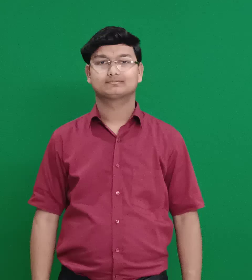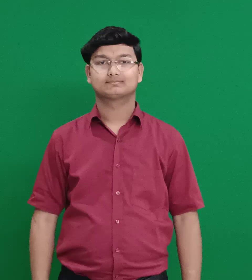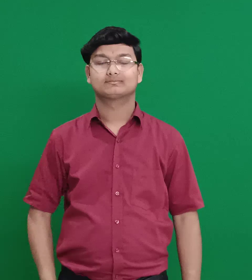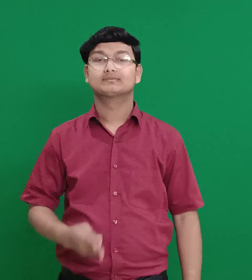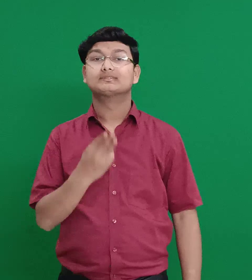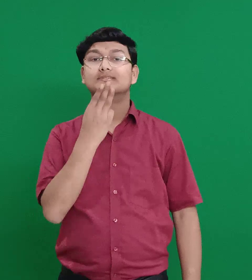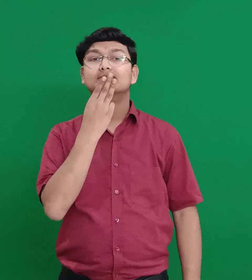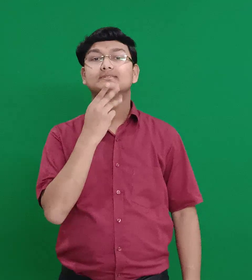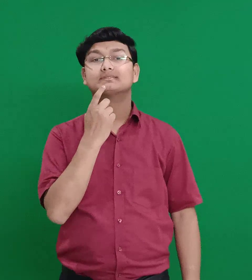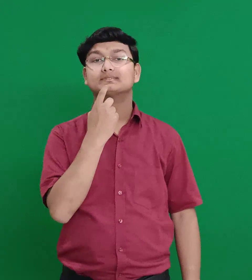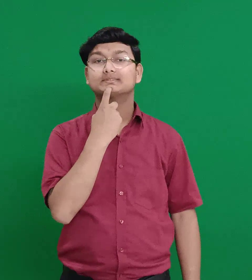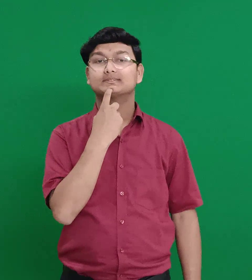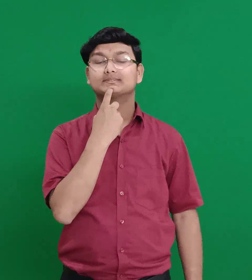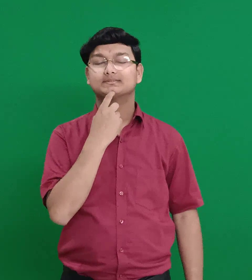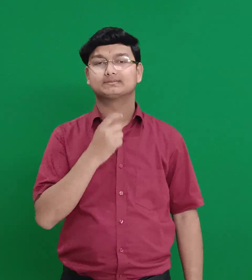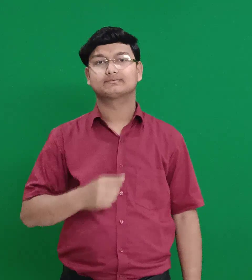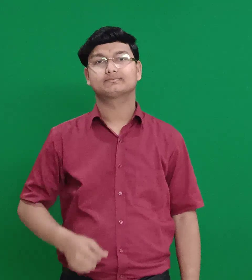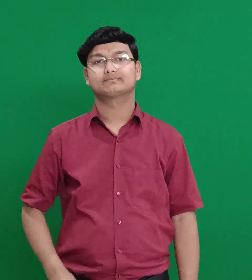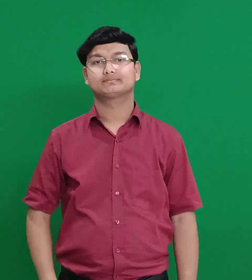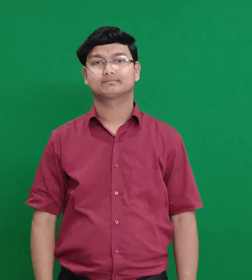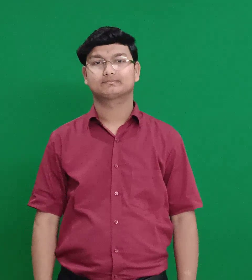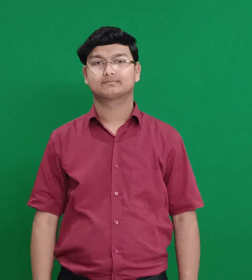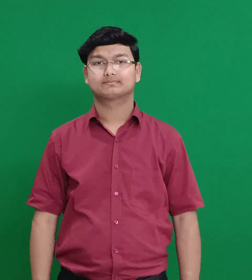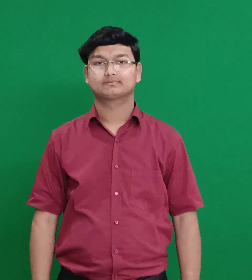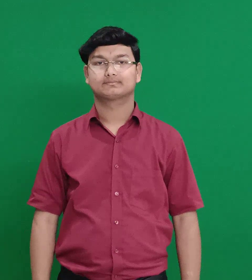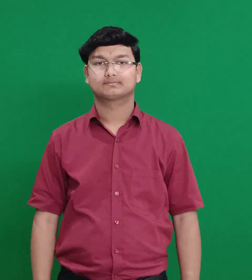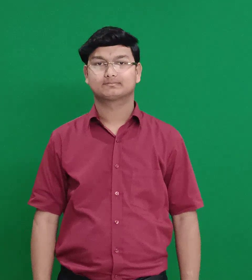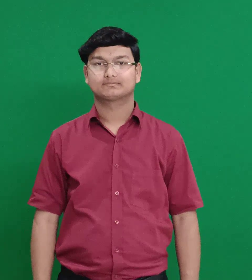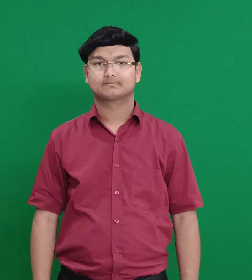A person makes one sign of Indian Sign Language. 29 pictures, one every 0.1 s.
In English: malachi
